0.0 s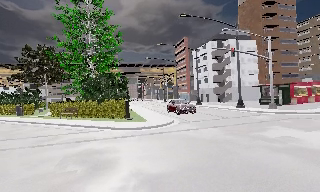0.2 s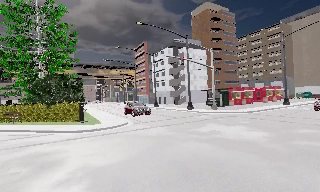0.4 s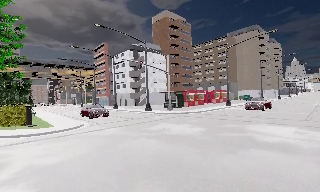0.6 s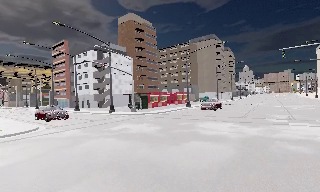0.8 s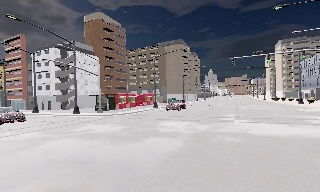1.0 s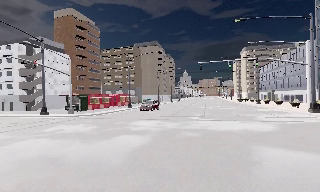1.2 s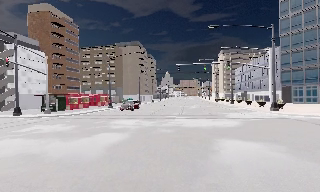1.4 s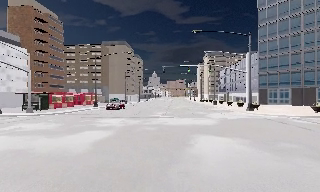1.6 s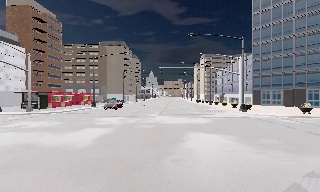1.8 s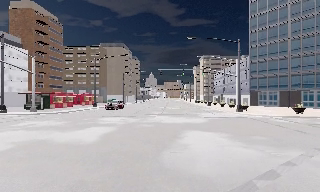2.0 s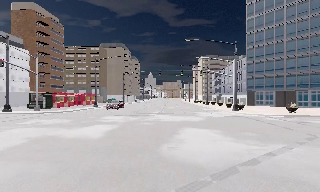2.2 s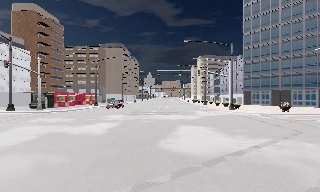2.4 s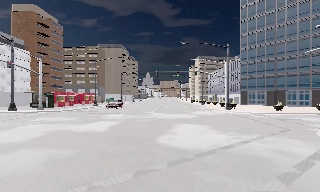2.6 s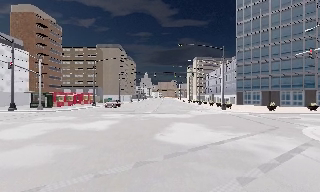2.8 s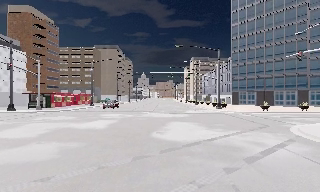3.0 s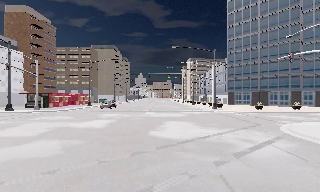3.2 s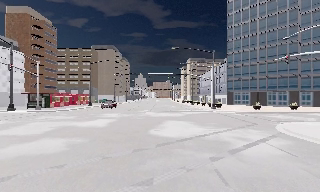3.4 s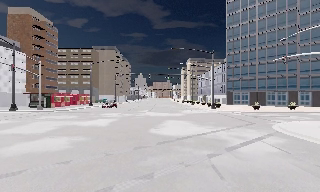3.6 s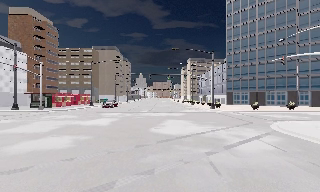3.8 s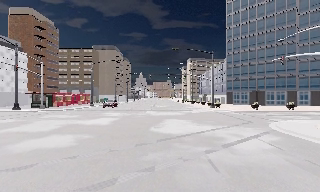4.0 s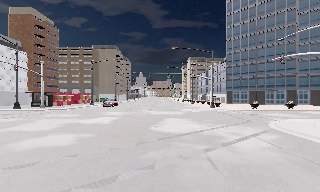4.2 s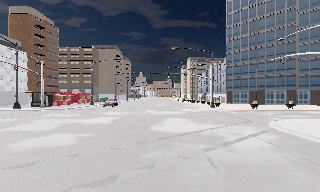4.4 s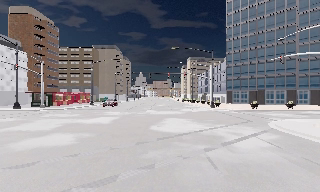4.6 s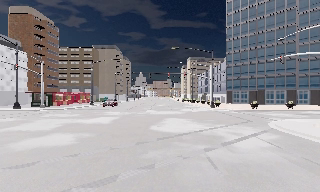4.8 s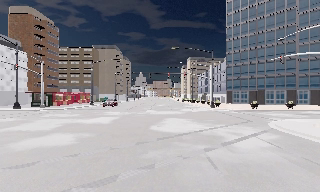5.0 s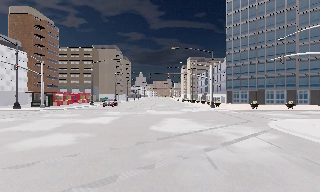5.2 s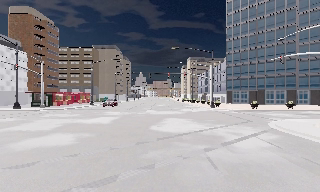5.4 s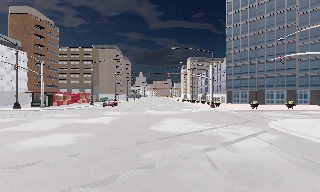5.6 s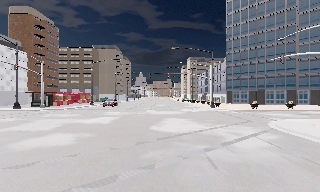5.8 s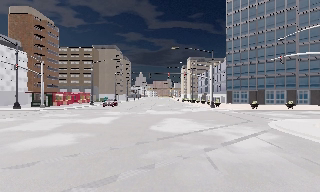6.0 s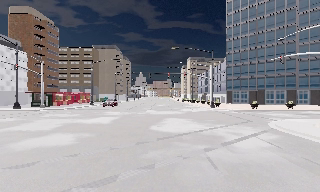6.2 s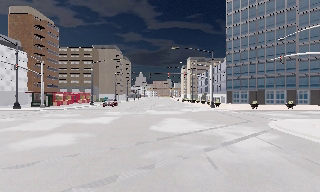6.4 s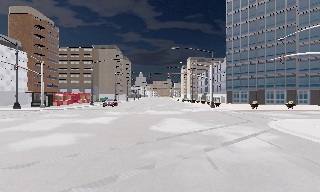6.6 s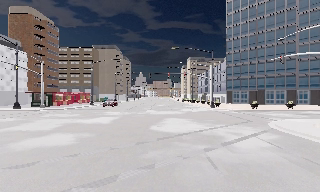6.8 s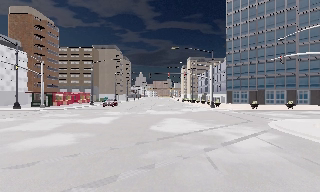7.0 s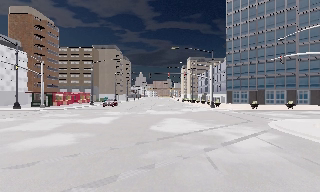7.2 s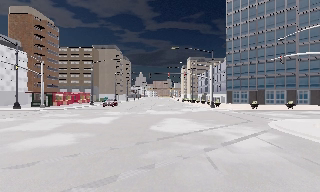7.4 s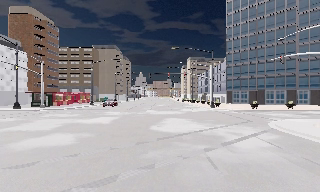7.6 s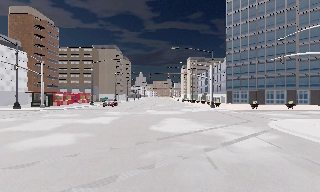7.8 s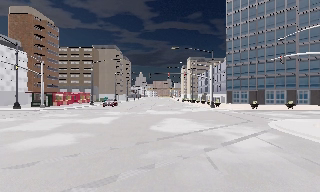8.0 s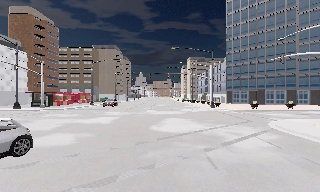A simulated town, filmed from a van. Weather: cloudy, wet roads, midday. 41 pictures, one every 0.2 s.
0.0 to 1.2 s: The camera pans to its right, which is clockwise from overhead, by about 65 degrees. It travels backward and to its right, about 6 m.
1.2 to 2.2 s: The camera travels backward, about 4 m, so what stands in front gets smaller.
2.2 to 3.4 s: The camera travels backward, about 3 m, so what stands in front gets smaller. It loses speed.
3.4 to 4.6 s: The camera shifts only a little, or ends up much as it began.
4.6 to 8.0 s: The camera keeps its place and its aim.
The film runs backward here.
